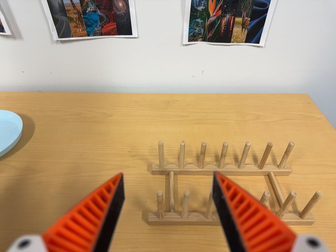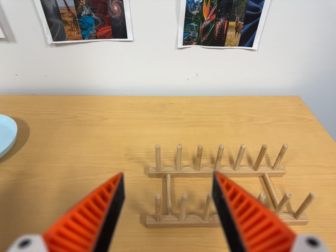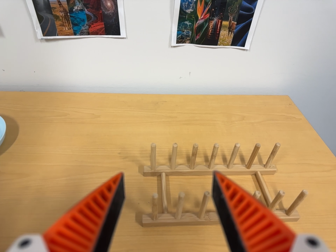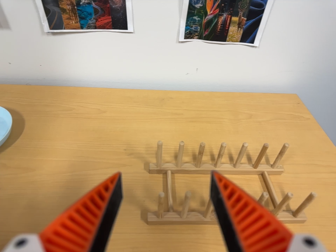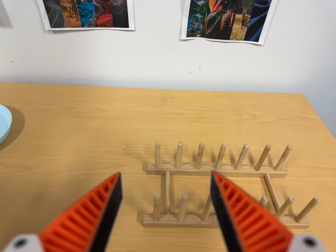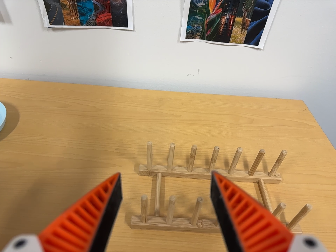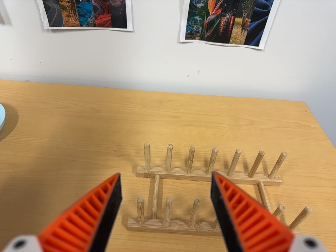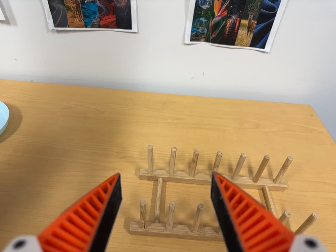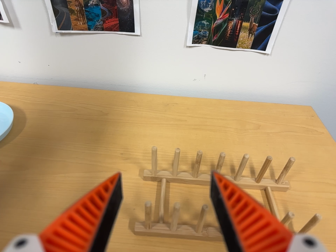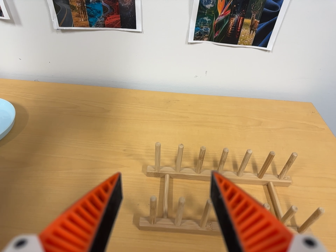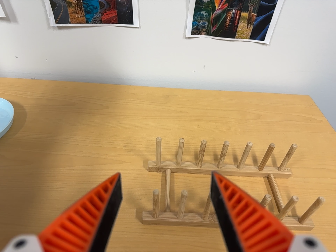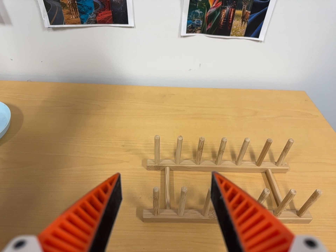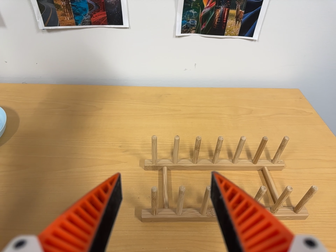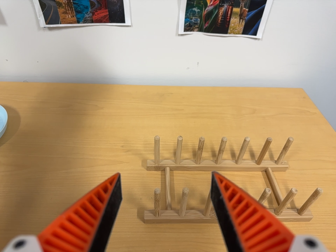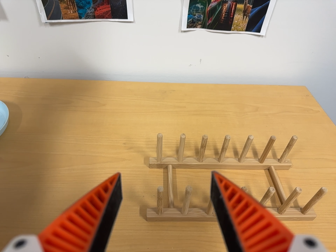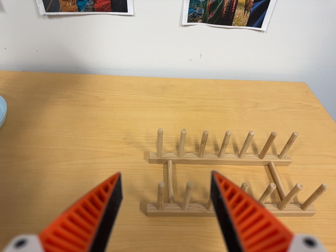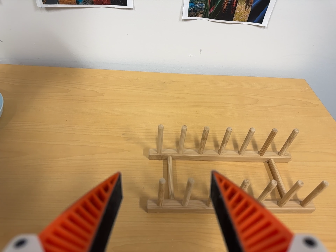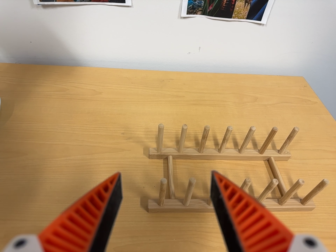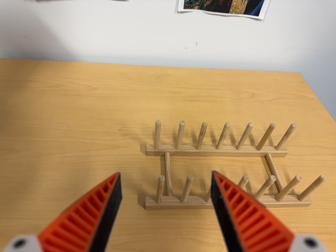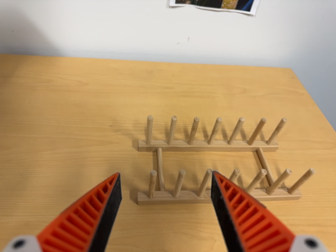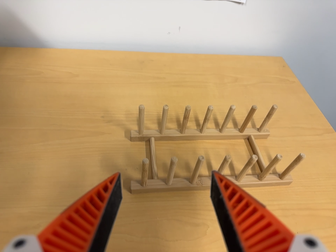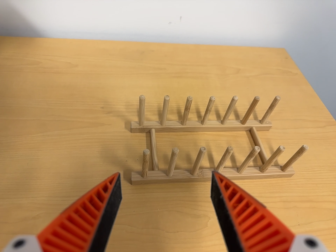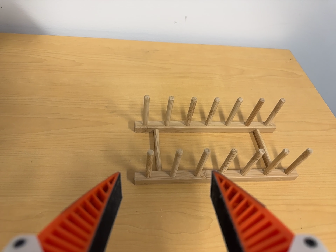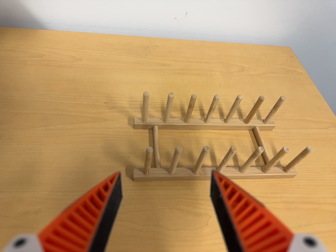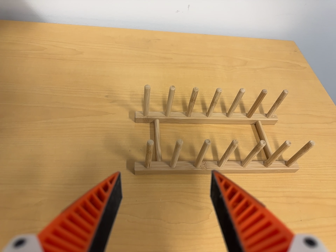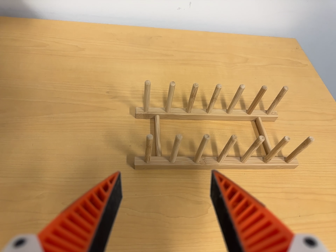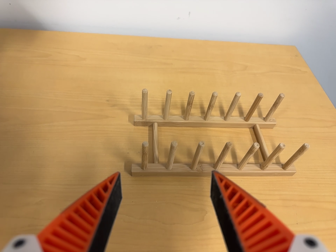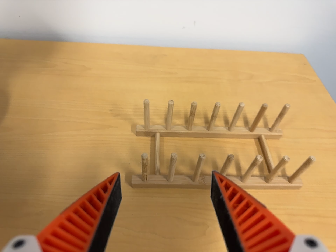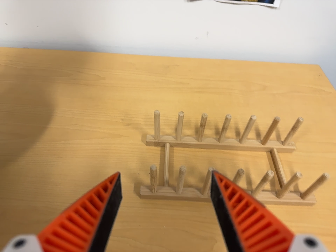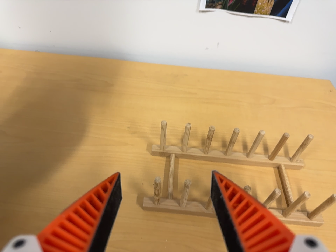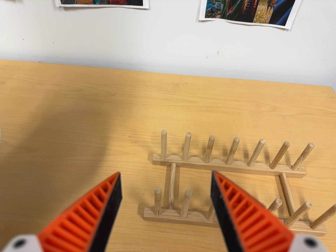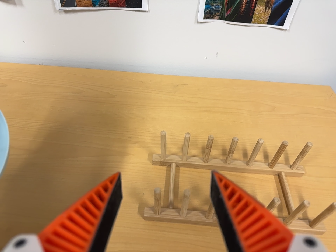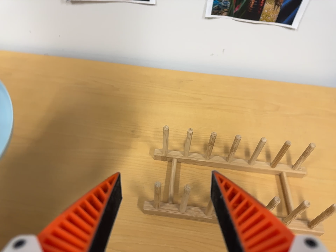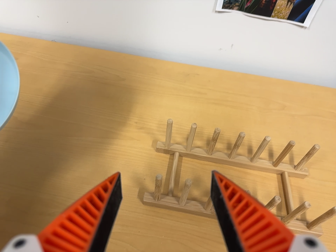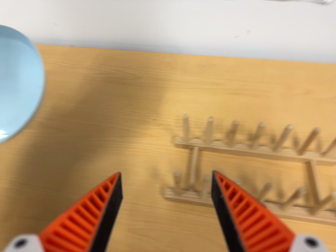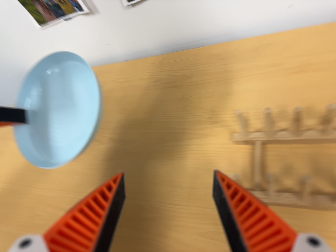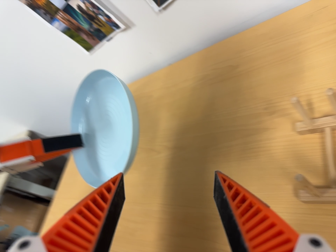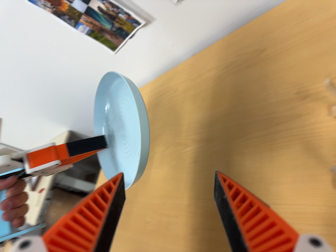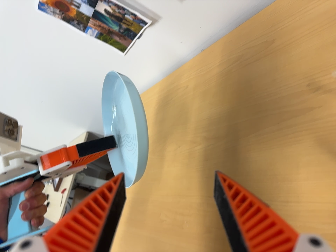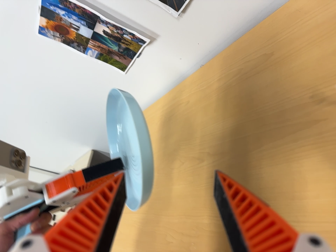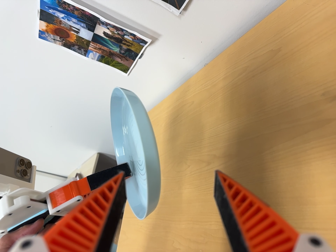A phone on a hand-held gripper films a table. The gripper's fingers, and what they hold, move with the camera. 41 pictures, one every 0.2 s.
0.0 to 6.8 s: The camera travels forward, about 5 cm, so what stands in front looms larger. Its aim tips toward the bottom of its view by about 10 degrees, and the scene shifts upward.
6.8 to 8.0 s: The camera pans to its left by about 45 degrees. It travels to its right, toward the top of its view and forward, about 14 cm. It rolls about its line of sight by about 30 degrees, and the scene rotates counterclockwise.
The film runs forward here.
